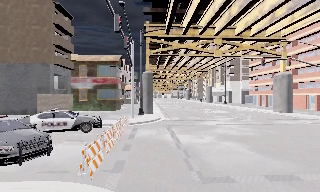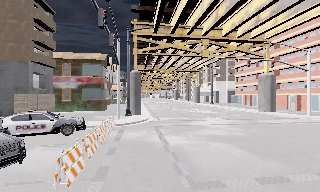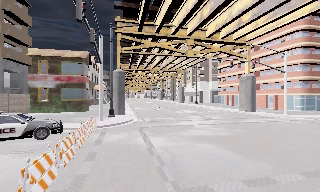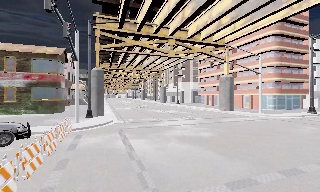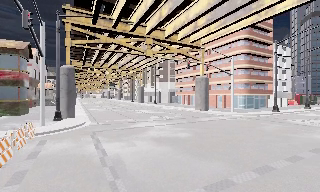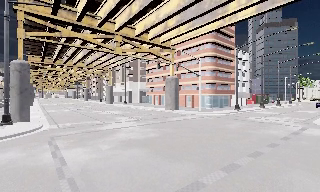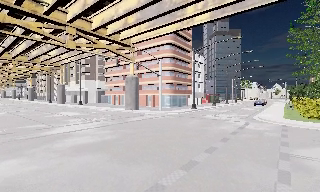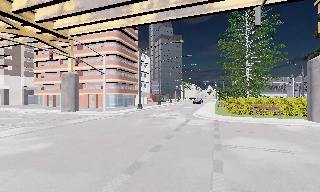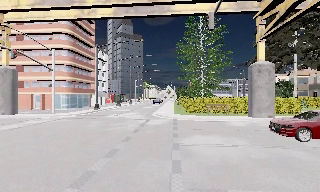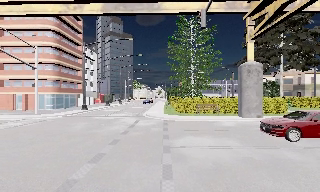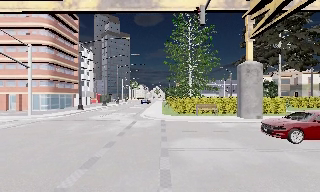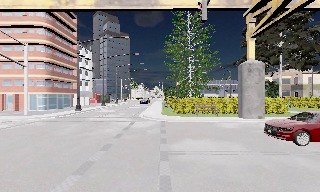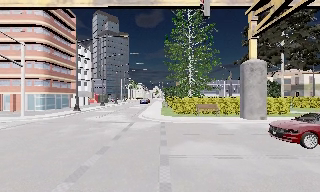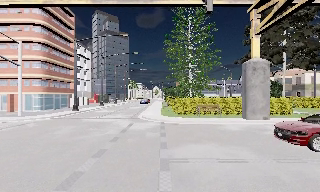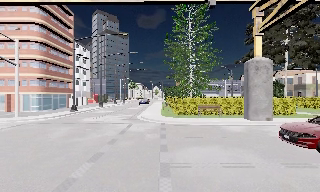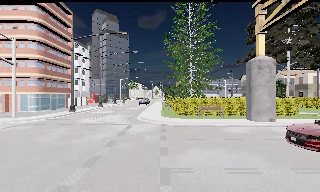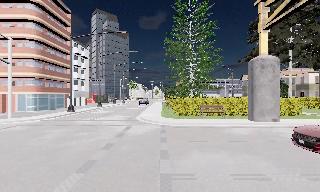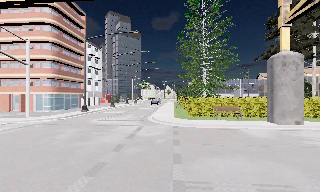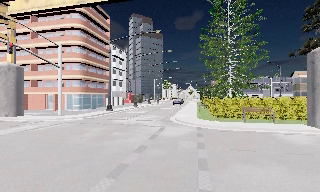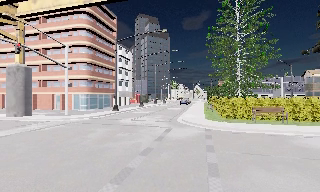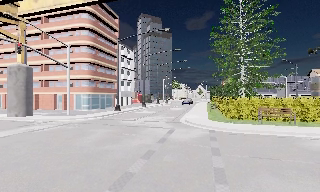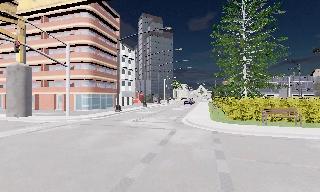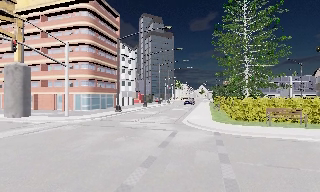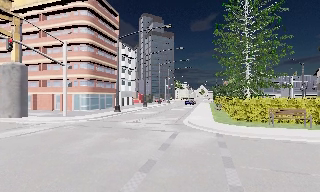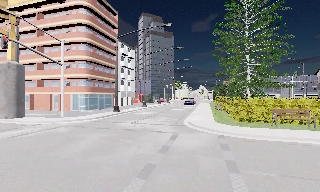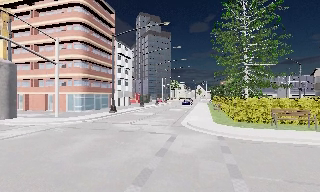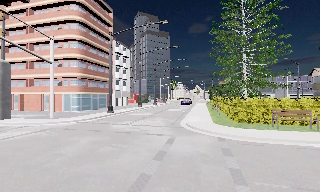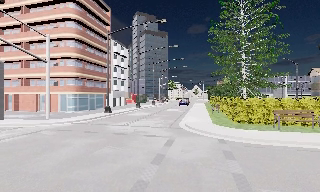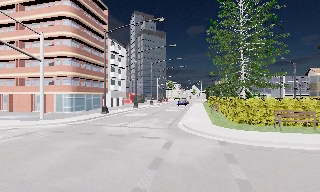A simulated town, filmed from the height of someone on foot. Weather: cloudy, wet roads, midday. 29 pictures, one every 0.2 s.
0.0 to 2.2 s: The scene slides to the left, as the camera pans about 85 degrees to its right. It travels forward, about 4 m.
2.2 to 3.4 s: The camera travels forward, about 2 m, so what stands in front looms larger.
3.4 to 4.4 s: The scene slides to the right, as the camera pans about 10 degrees to its left. It travels forward, about 1.5 m, so what stands in front looms larger.
4.4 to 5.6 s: The camera travels forward, about 2 m, so what stands in front looms larger.
The film runs forward here.
